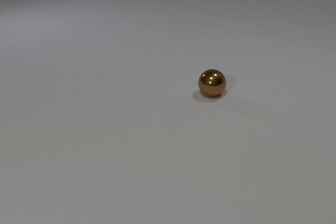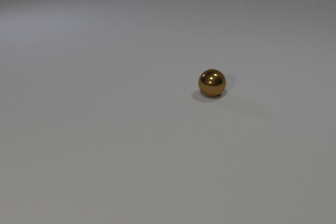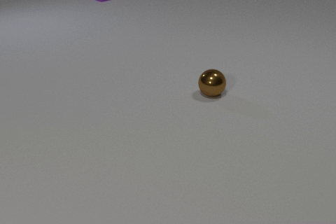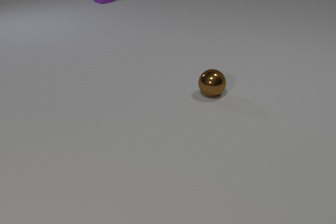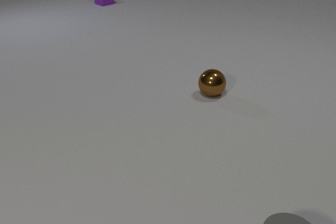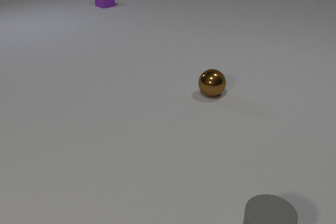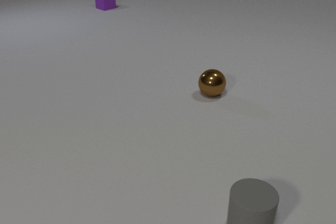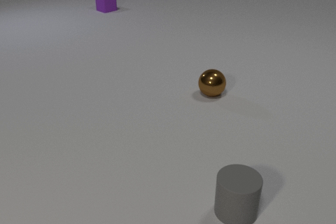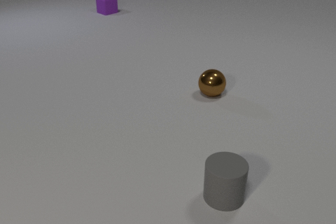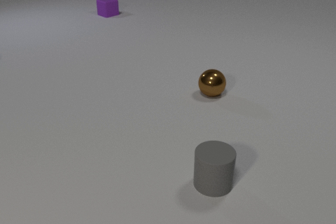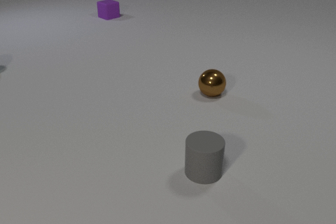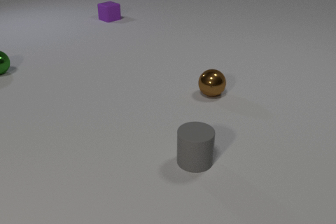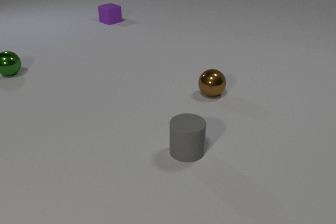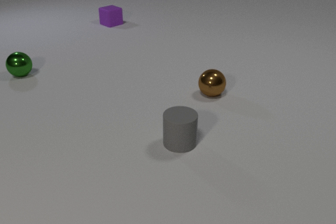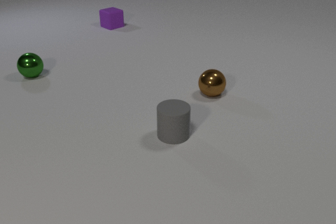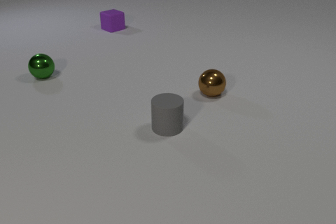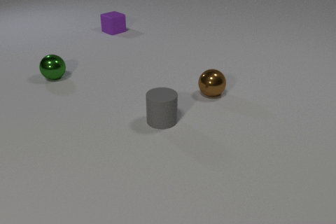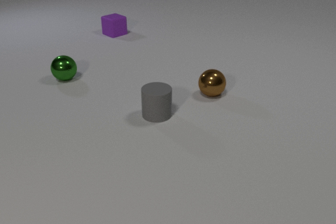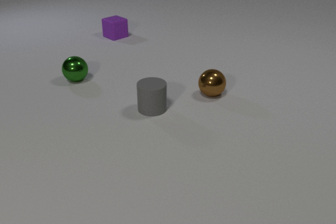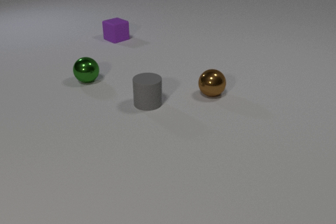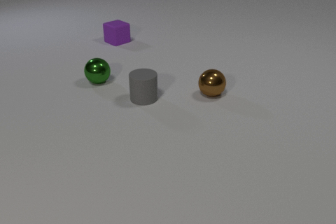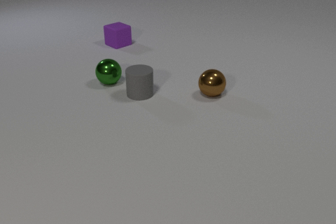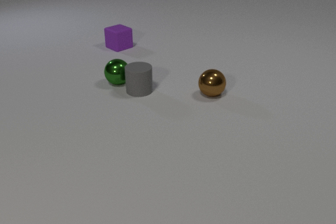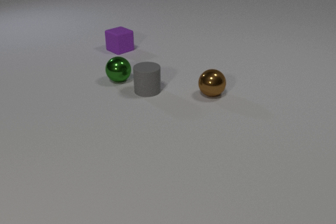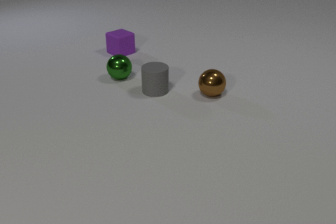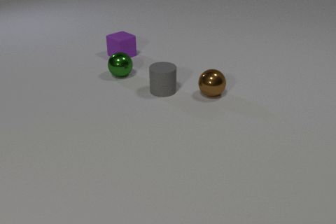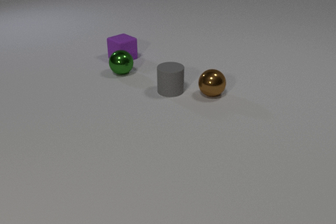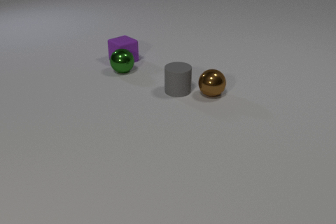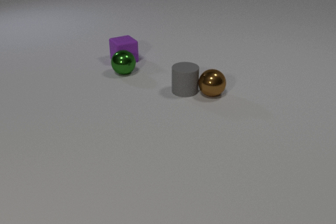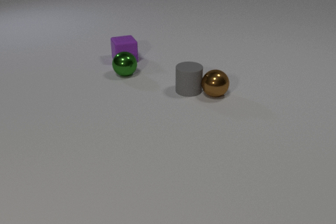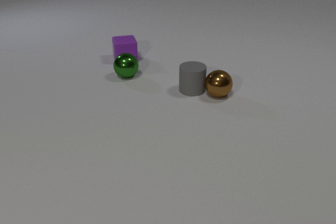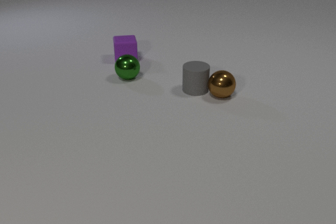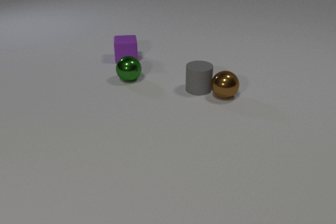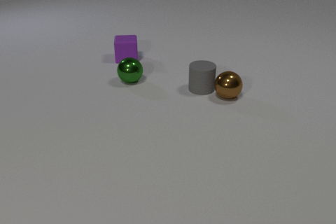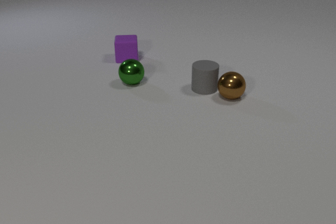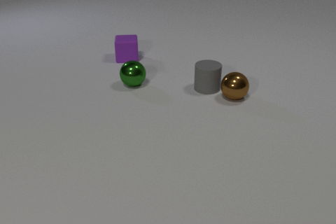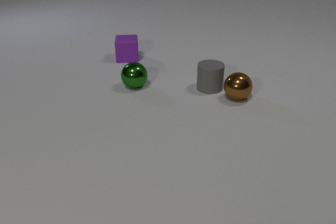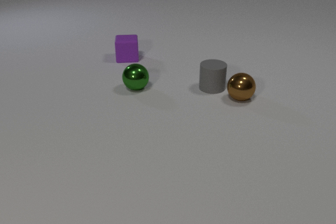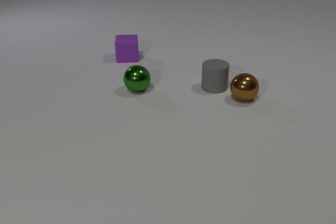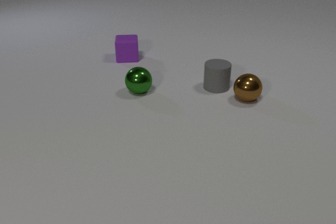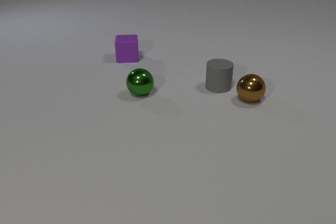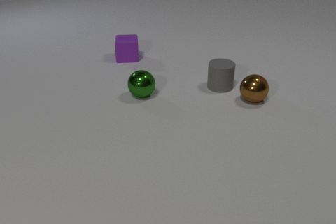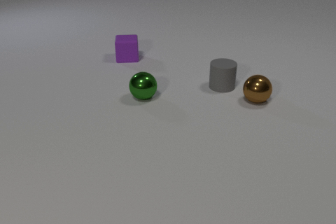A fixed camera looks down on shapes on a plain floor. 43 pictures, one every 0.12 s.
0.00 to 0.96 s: The gray rubber cylinder comes in at the bottom edge, slides away from the camera and to the left. The purple rubber cube comes in at the top edge, slides toward the camera.
0.96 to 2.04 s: The gray rubber cylinder slides away from the camera and to the left. The green metal sphere comes in at the left edge, rolls to the right and toward the camera. The purple rubber cube slides toward the camera.
2.04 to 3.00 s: The gray rubber cylinder slides away from the camera. The green metal sphere rolls to the right. The purple rubber cube slides toward the camera. The gray rubber cylinder and the green metal sphere collide.
3.00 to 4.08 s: The gray rubber cylinder slides to the right. The green metal sphere rolls toward the camera and to the right. The purple rubber cube slides toward the camera and to the right, spins clockwise seen from above by about 45 degrees, its near face sliding to the left. The brown metal sphere rolls to the right. The green metal sphere and the purple rubber cube collide. The gray rubber cylinder and the brown metal sphere collide.
4.08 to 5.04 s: The gray rubber cylinder slides to the right. The green metal sphere rolls toward the camera. The brown metal sphere rolls to the right.
What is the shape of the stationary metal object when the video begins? sphere.
How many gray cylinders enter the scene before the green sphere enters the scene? 1.
What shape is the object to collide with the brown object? cylinder.
